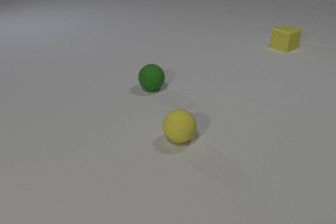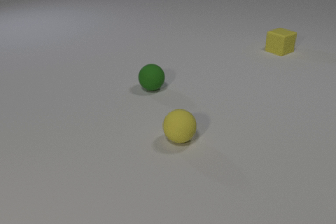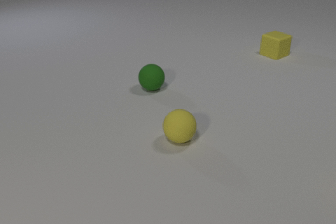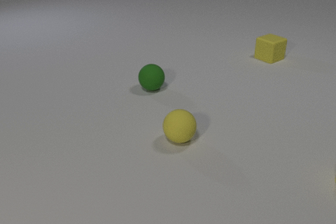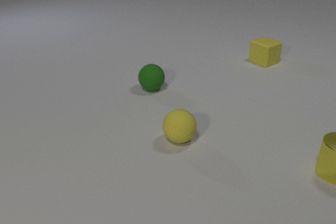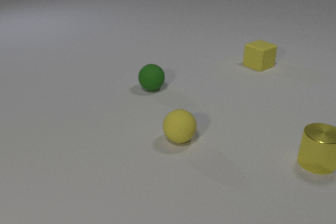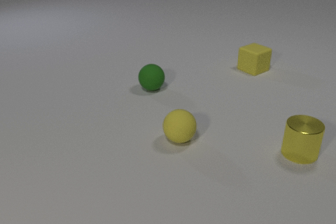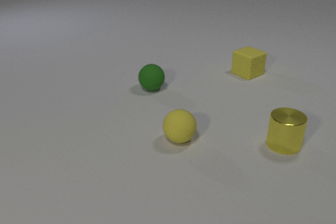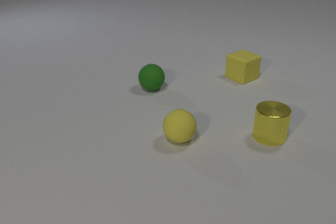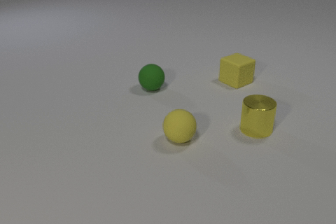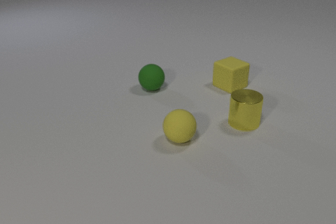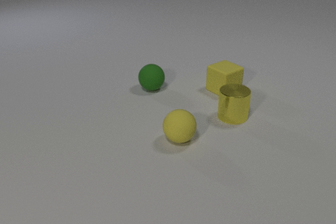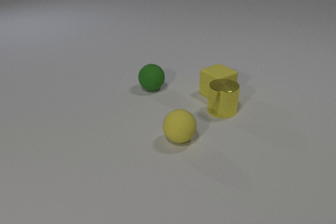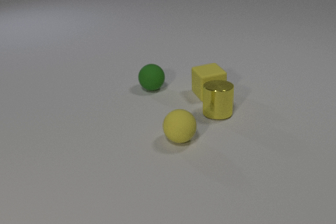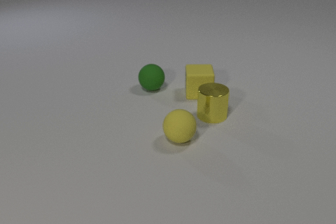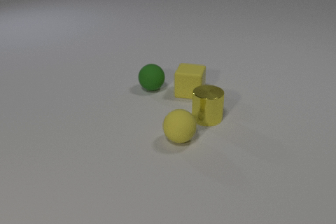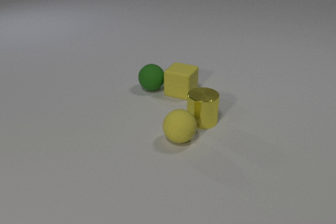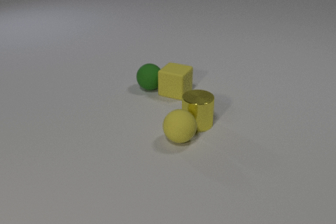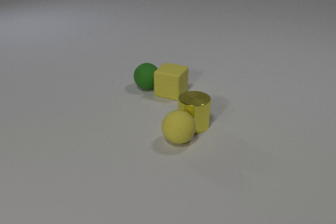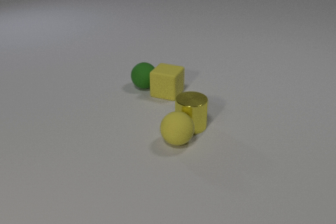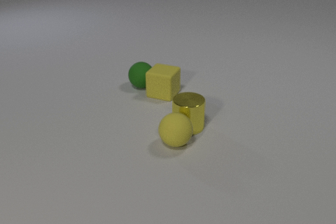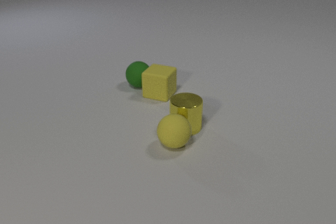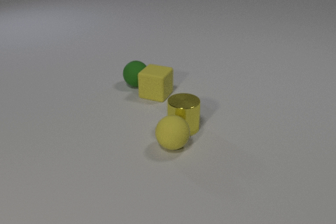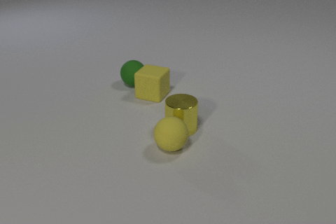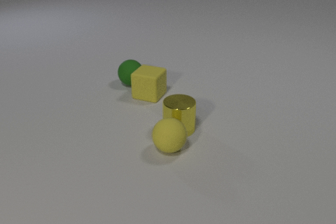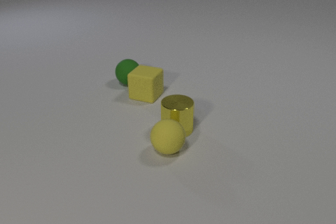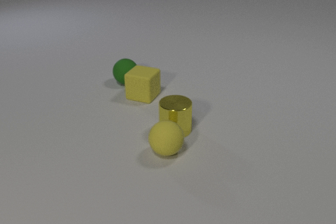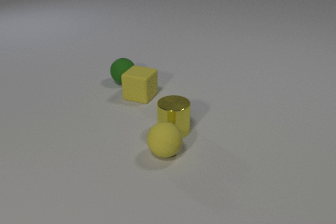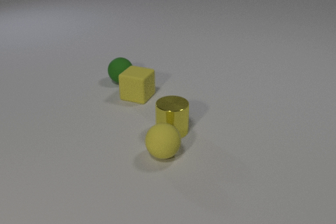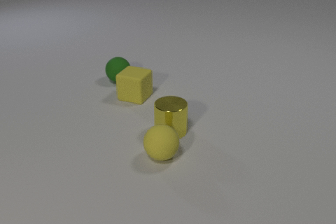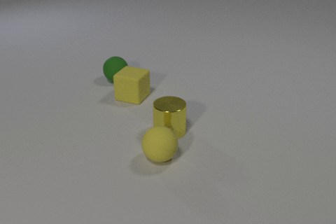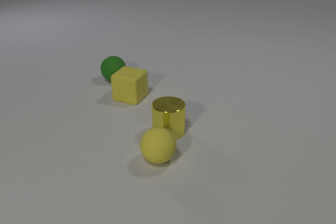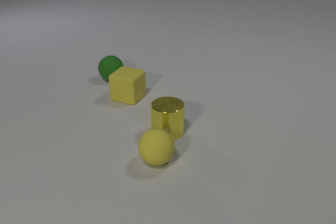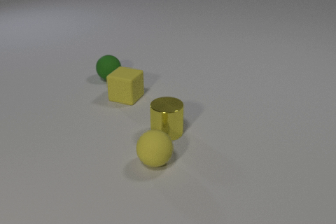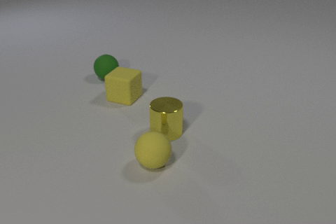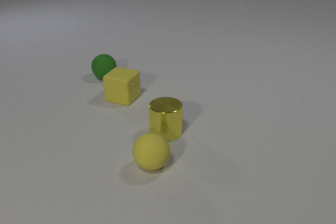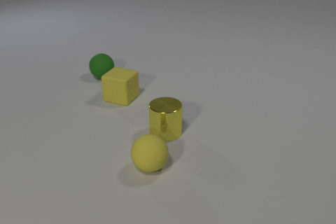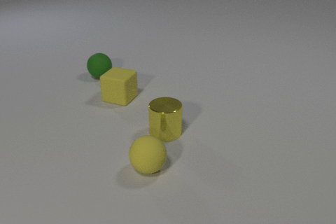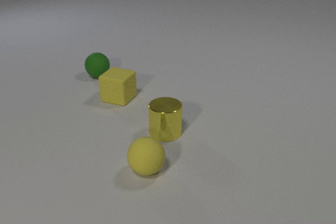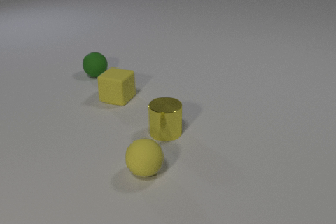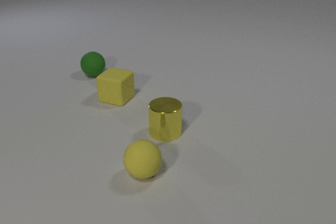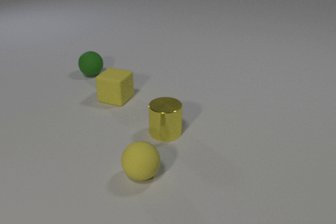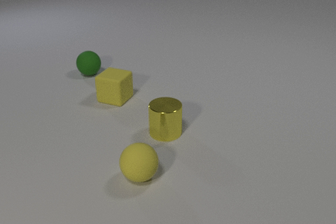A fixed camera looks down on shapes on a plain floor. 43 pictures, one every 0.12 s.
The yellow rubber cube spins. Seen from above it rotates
clockwise.
The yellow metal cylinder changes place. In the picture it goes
to the left.
0.00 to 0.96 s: The yellow metal cylinder comes in at the right edge, slides to the left and away from the camera. The yellow rubber cube slides toward the camera and to the left.
0.96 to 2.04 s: The yellow metal cylinder slides to the left. The yellow rubber cube slides to the left and toward the camera, spins clockwise seen from above by about 60 degrees, its near face sliding to the left. The yellow metal cylinder and the yellow rubber cube collide. The yellow rubber cube and the green rubber sphere collide.
2.04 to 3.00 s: The yellow metal cylinder slides to the left and toward the camera. The yellow rubber cube slides to the left. The yellow rubber sphere rolls toward the camera and to the left. The green rubber sphere rolls to the left and away from the camera. The yellow metal cylinder and the yellow rubber sphere collide.
3.00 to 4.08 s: The yellow metal cylinder slides to the left. The yellow rubber cube slides to the left. The yellow rubber sphere rolls toward the camera and to the left. The green rubber sphere rolls to the left and away from the camera.
4.08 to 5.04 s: The yellow rubber cube slides to the left. The yellow rubber sphere rolls toward the camera and to the left. The green rubber sphere rolls to the left and away from the camera.
How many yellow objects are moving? 3.
How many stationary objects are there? 0.
Are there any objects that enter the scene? yes.
